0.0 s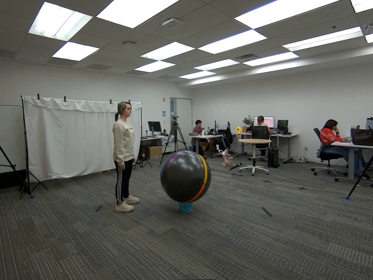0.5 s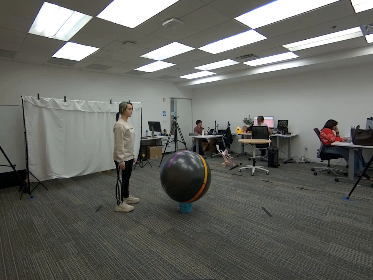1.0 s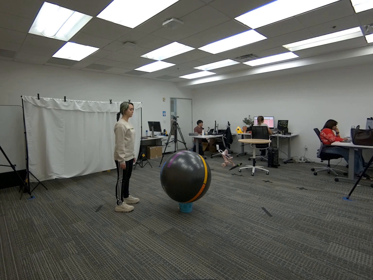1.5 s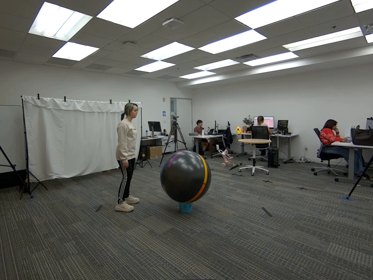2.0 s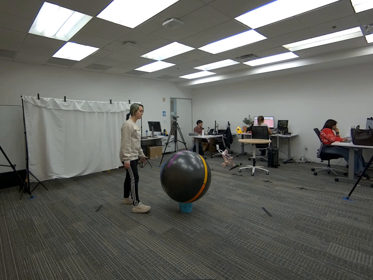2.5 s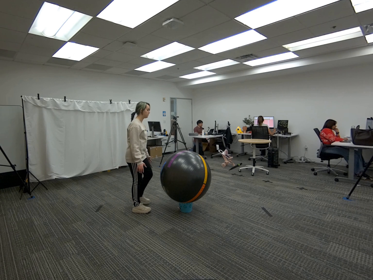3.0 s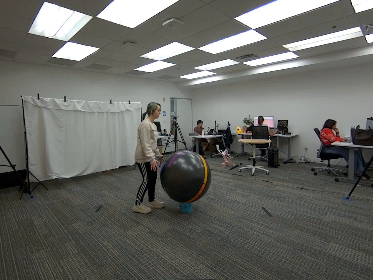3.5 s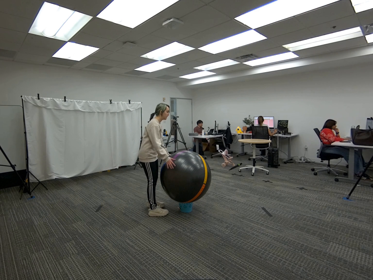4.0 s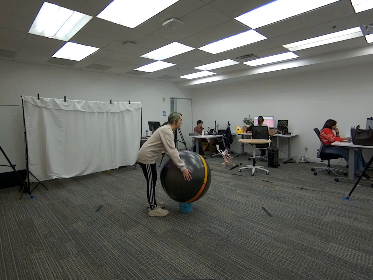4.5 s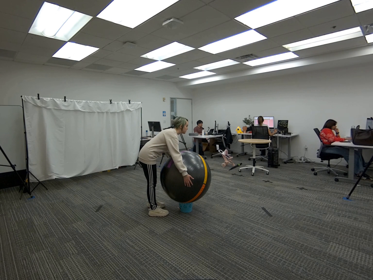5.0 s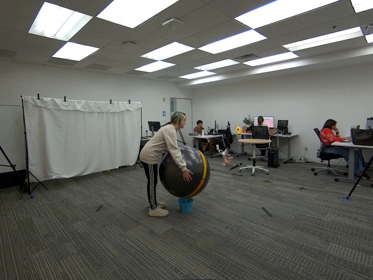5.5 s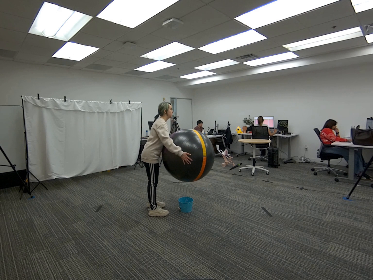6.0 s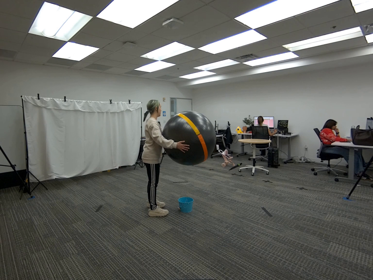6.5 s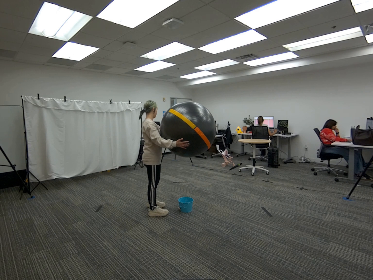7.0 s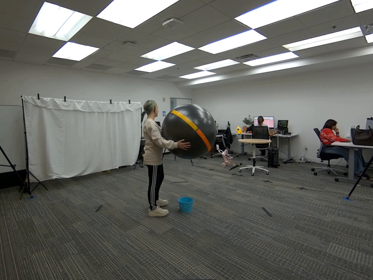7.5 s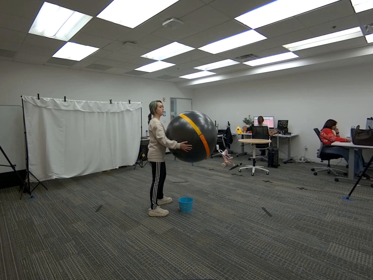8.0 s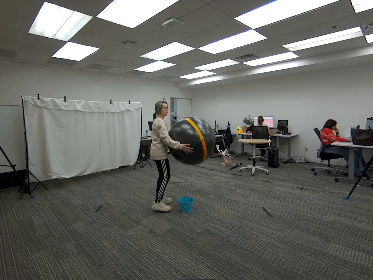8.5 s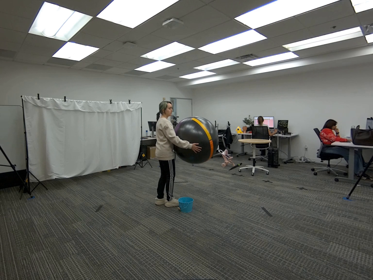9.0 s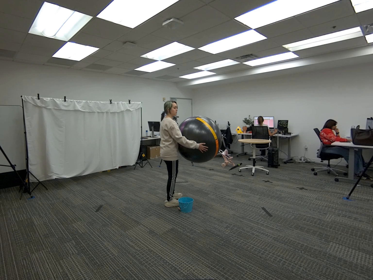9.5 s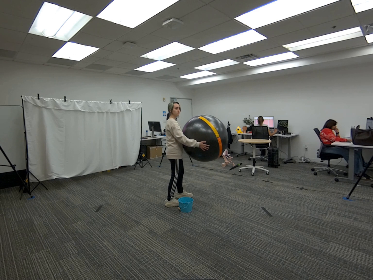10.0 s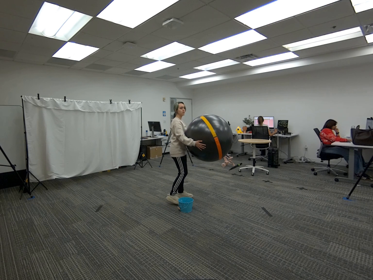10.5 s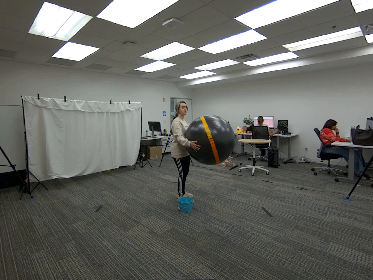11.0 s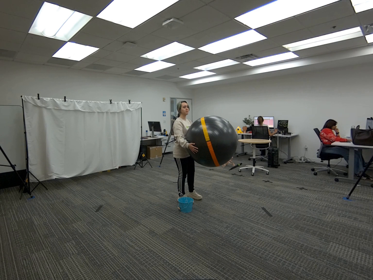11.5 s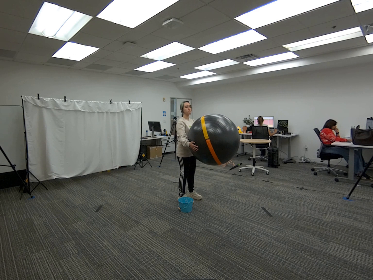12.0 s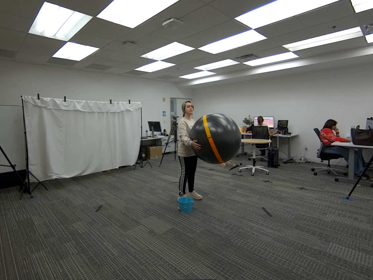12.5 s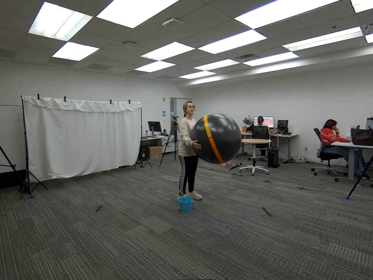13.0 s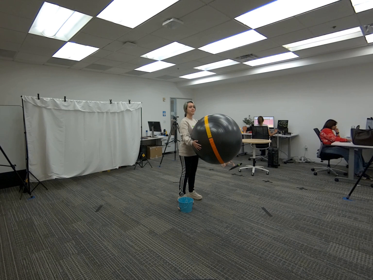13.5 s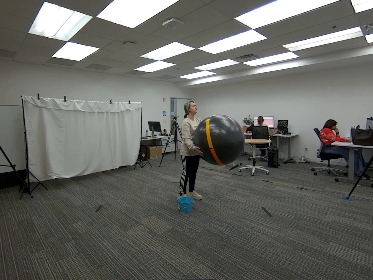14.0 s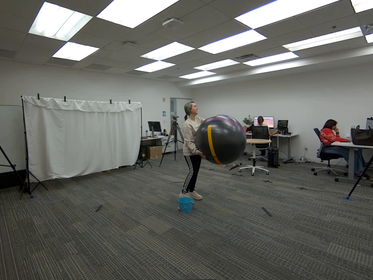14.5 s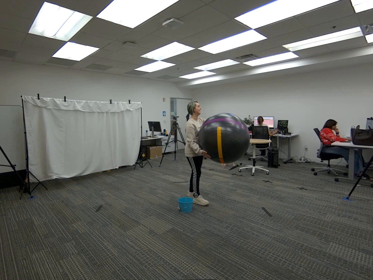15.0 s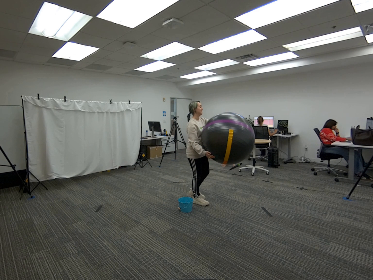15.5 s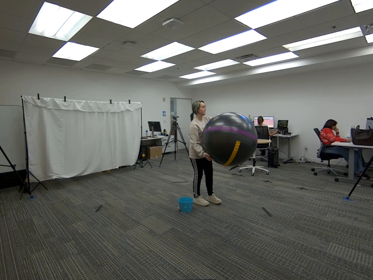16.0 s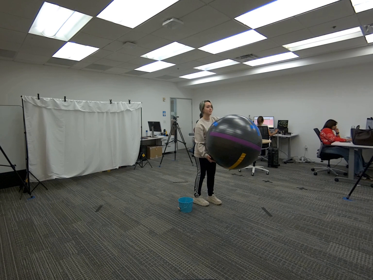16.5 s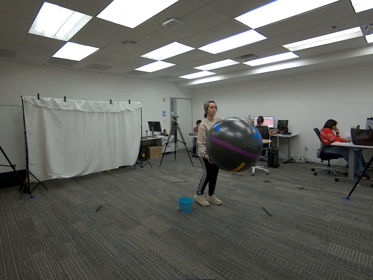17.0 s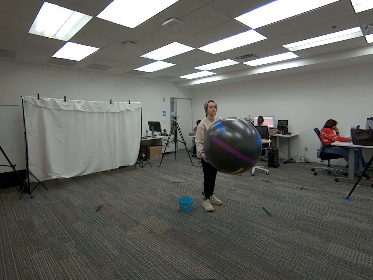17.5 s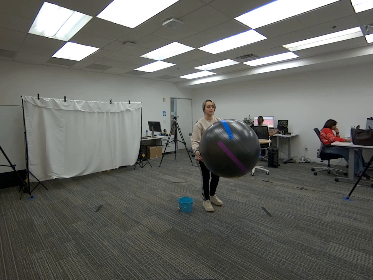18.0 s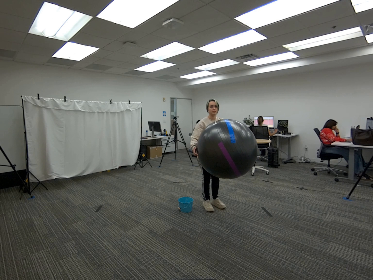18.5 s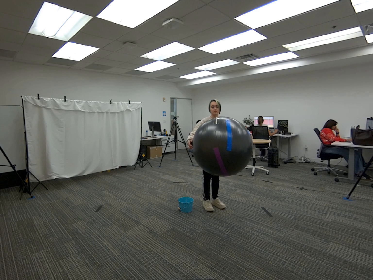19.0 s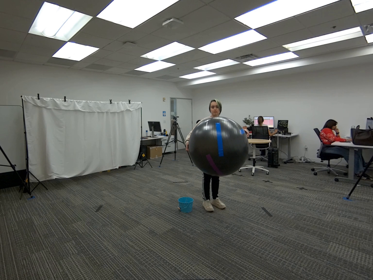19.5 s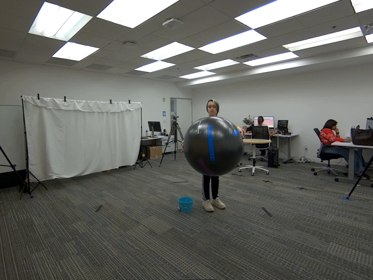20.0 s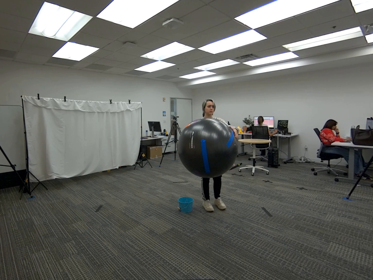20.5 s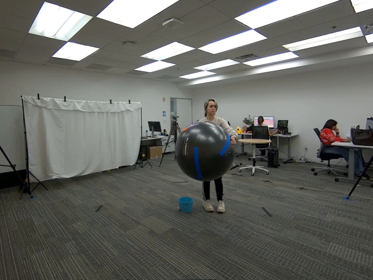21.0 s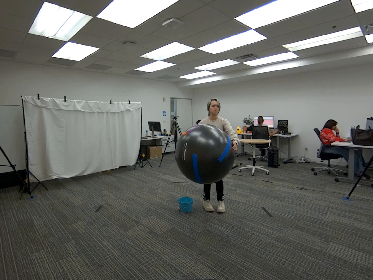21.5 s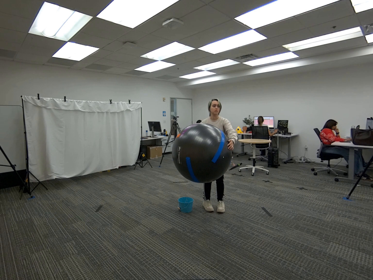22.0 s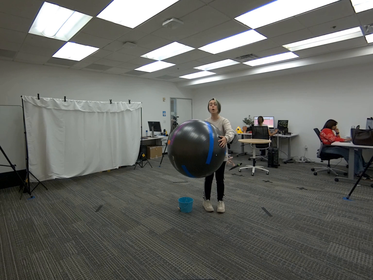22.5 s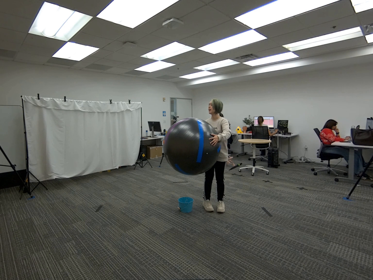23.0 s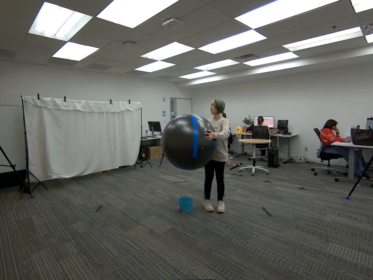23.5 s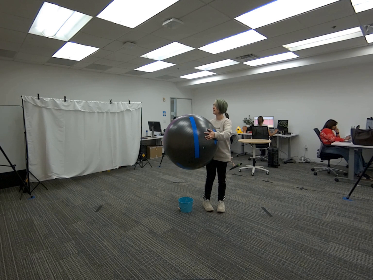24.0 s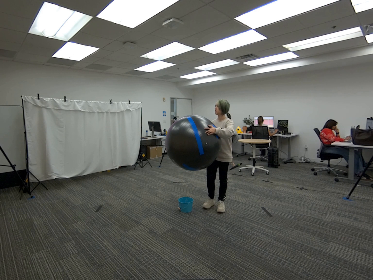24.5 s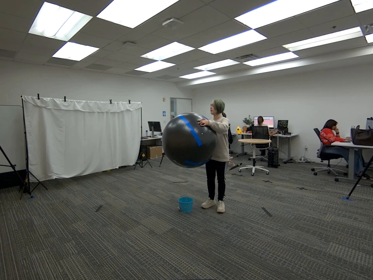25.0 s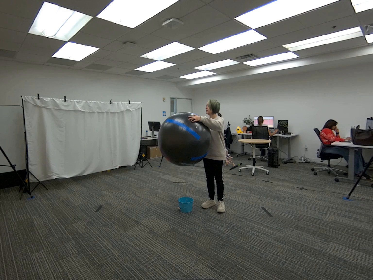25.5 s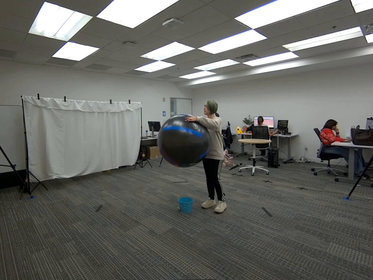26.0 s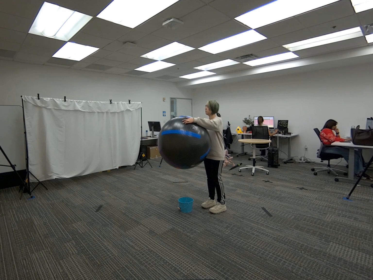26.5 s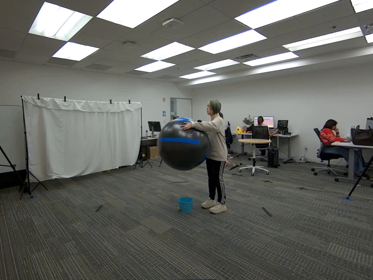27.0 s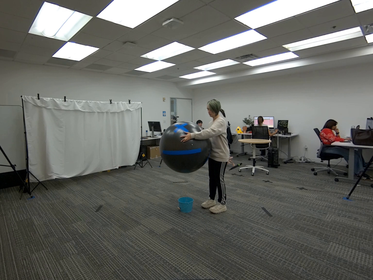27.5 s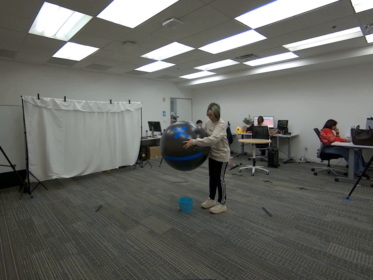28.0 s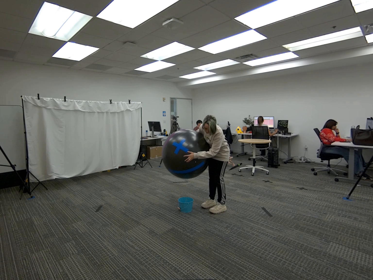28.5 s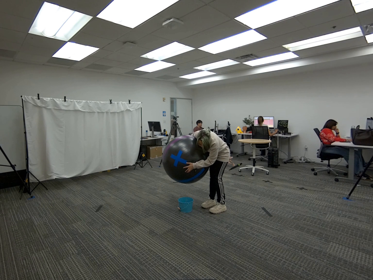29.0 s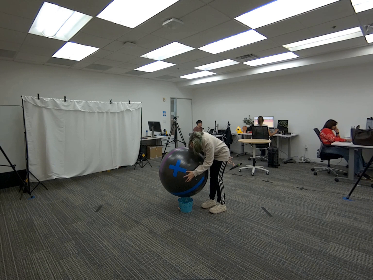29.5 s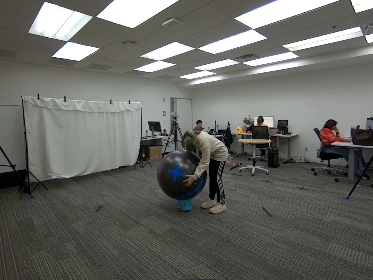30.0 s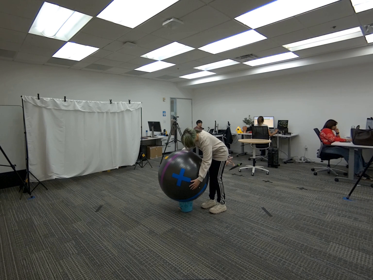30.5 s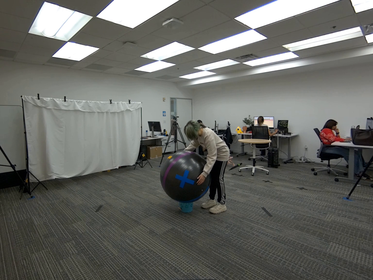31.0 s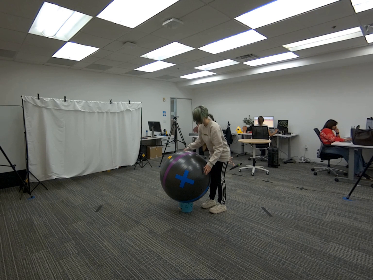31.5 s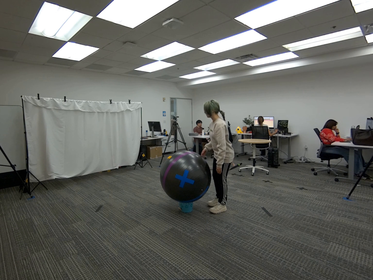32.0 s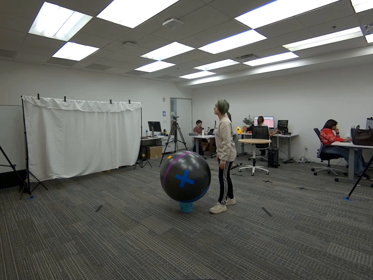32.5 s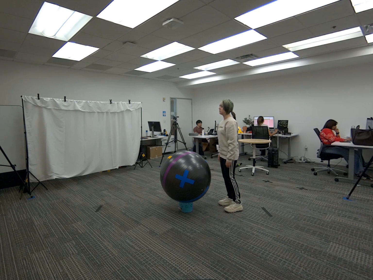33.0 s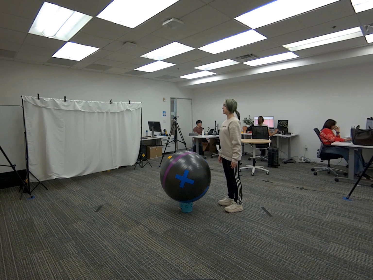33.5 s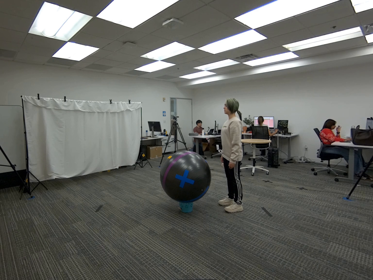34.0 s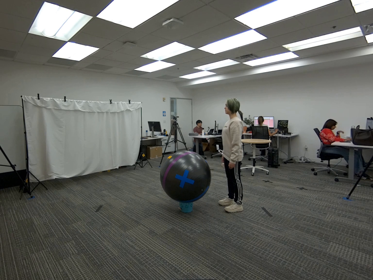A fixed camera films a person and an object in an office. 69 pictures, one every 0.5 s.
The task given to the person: Walk over to the yoga ball and pick up using both hands. Rotate the yoga ball and your body to have each camera get a visual of the yoga ball. Place ball on ground when finished.
